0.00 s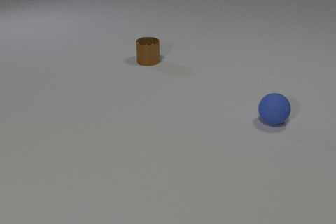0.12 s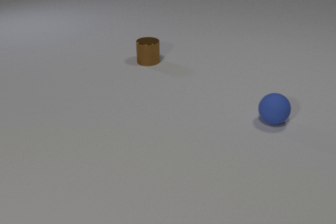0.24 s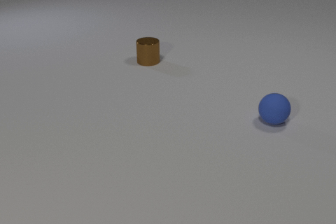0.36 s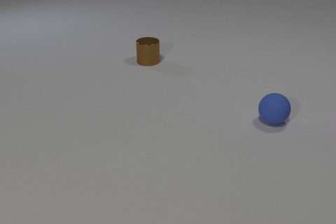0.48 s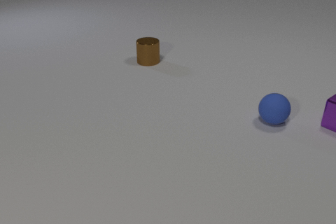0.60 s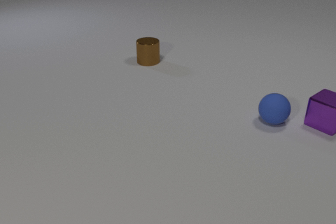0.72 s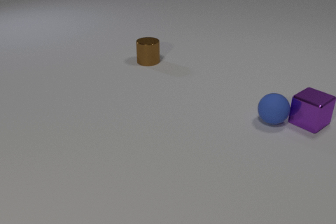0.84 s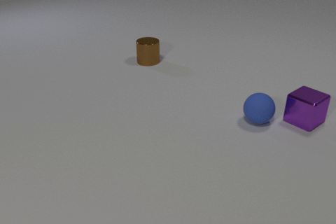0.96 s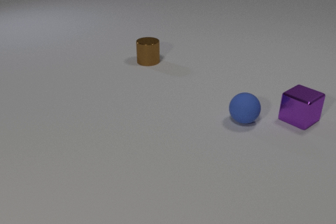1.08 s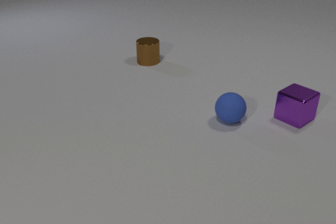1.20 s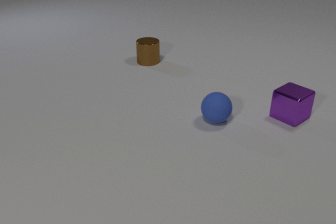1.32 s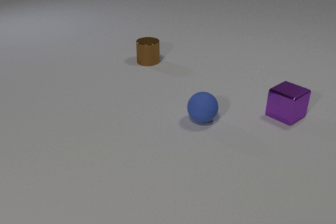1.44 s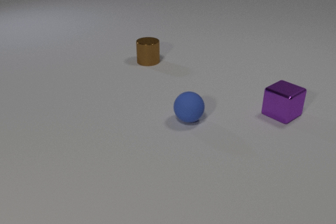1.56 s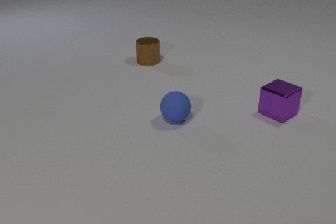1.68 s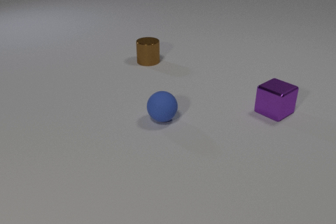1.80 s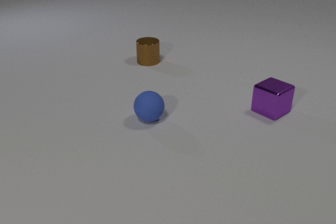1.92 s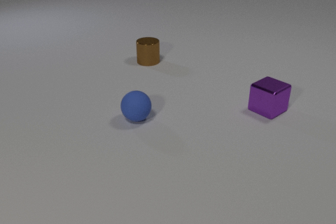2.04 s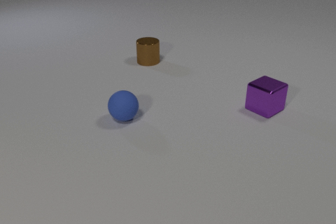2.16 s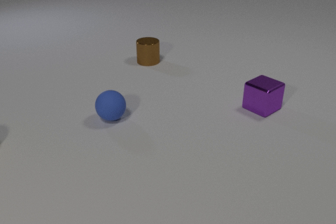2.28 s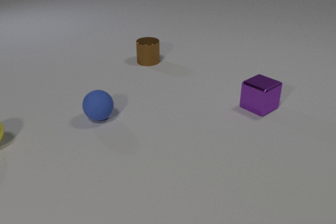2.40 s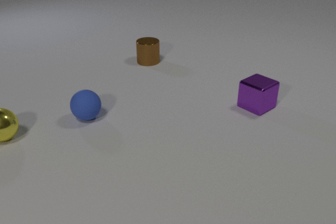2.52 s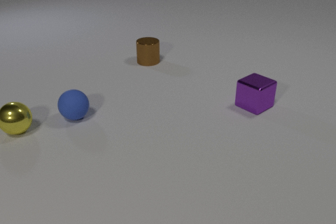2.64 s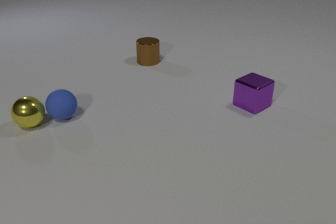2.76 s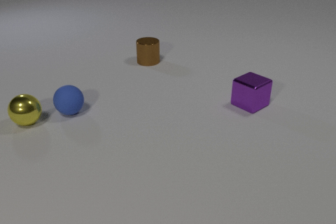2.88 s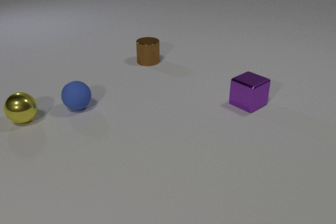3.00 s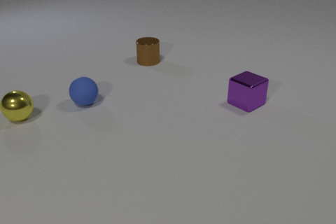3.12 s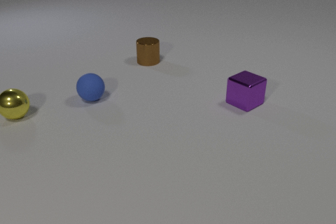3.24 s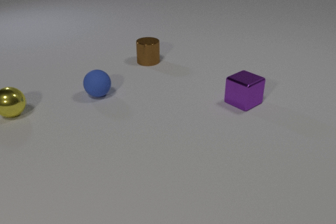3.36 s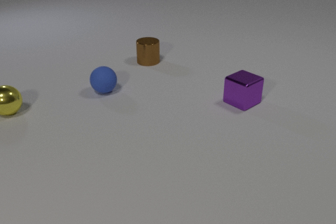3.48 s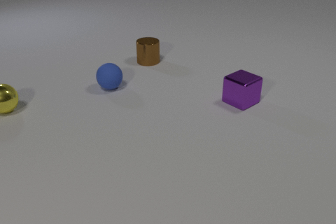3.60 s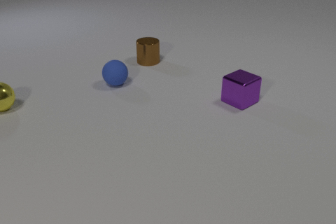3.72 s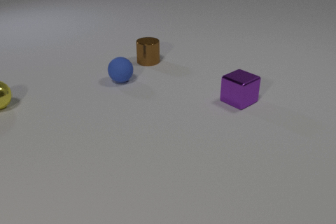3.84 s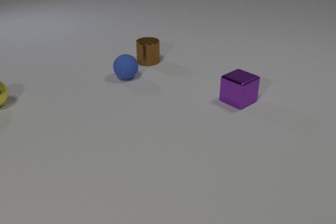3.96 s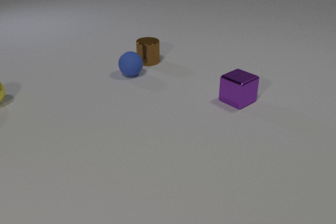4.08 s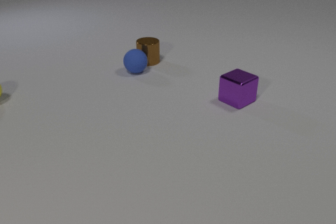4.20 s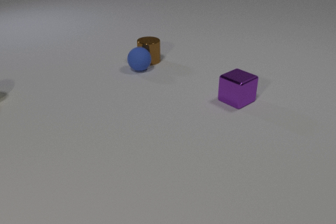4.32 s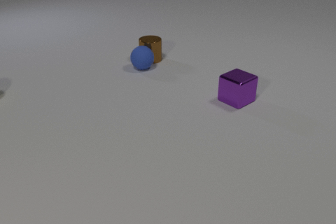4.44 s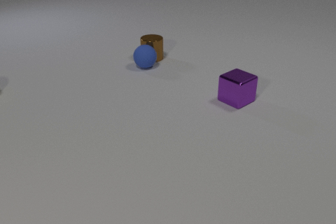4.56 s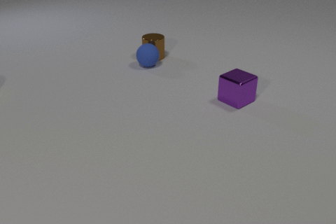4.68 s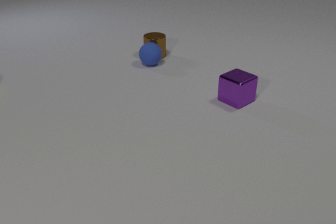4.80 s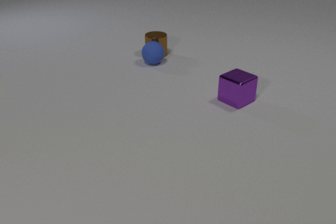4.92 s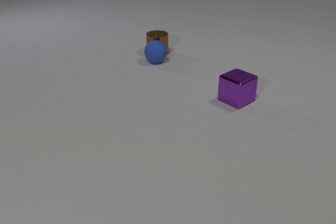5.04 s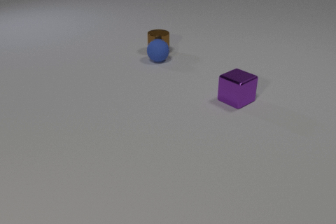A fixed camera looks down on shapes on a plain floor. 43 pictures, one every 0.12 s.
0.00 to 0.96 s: The purple metal cube comes in at the right edge, slides to the left. The blue rubber sphere rolls to the left. The purple metal cube and the blue rubber sphere collide.
0.96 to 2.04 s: The purple metal cube slides to the left. The blue rubber sphere rolls to the left.
2.04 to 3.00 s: The purple metal cube slides to the left and away from the camera. The blue rubber sphere rolls to the left and away from the camera. The yellow metal sphere comes in at the left edge, rolls away from the camera and to the right. The blue rubber sphere and the yellow metal sphere collide.
3.00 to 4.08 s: The purple metal cube slides to the left. The blue rubber sphere rolls away from the camera and to the right. The yellow metal sphere rolls away from the camera and to the left.
4.08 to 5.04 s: The blue rubber sphere rolls away from the camera and to the right. The yellow metal sphere leaves at the left edge. The brown metal cylinder slides away from the camera and to the right. The blue rubber sphere and the brown metal cylinder collide.
What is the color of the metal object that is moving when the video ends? brown.
Are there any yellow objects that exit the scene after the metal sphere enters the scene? yes.
How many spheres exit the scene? 1.
